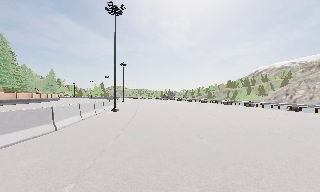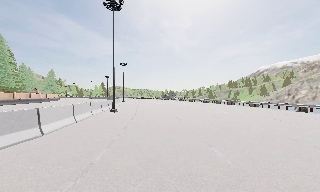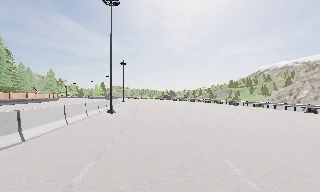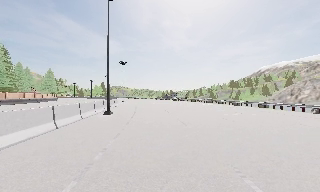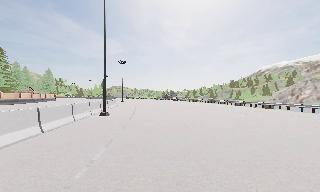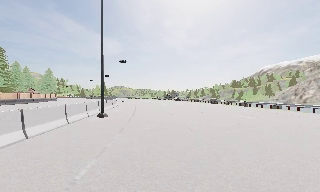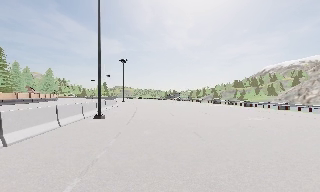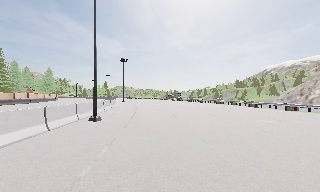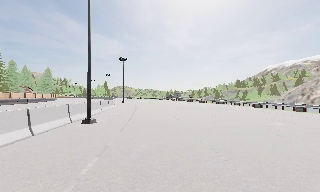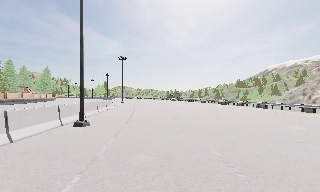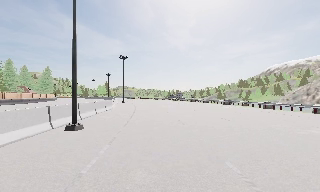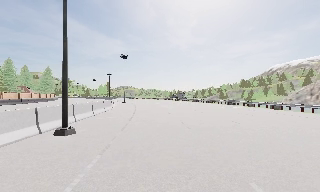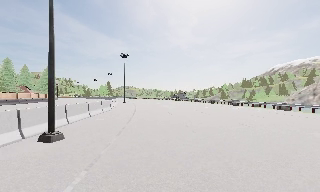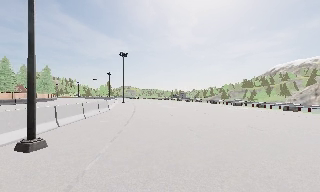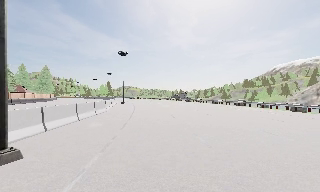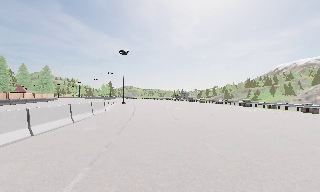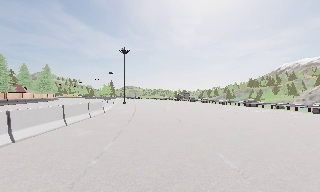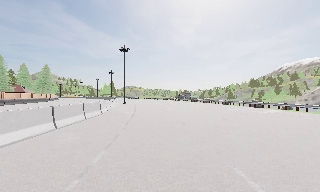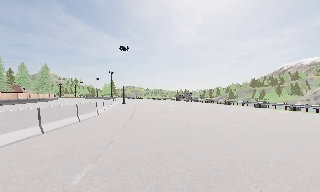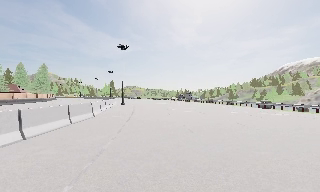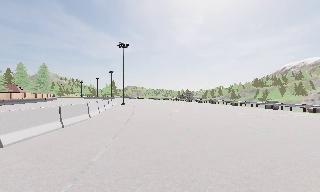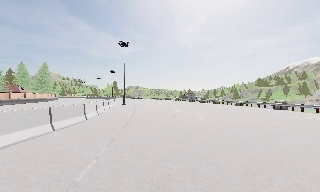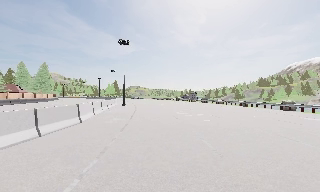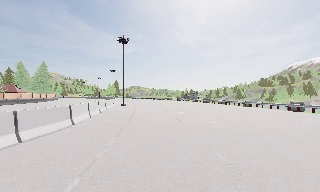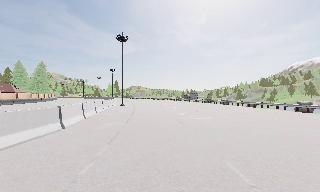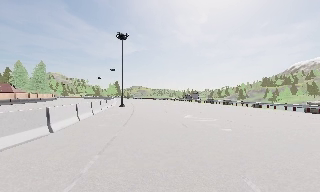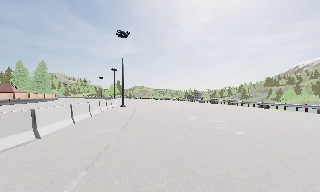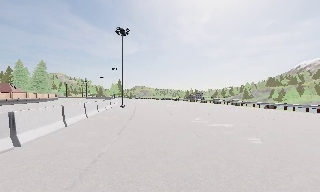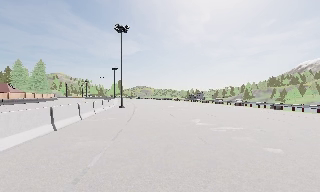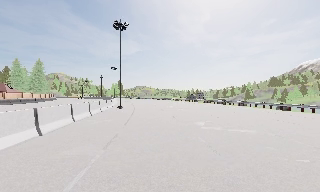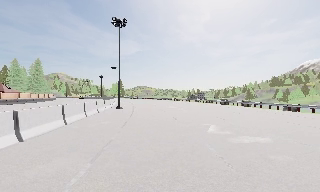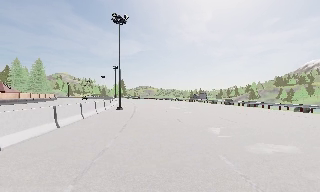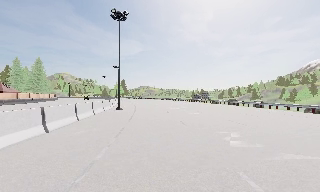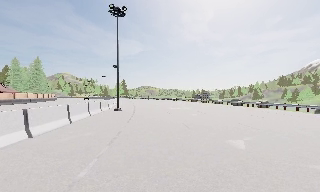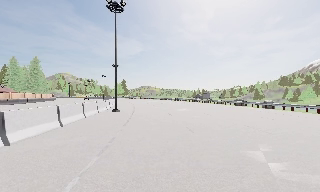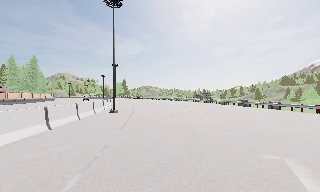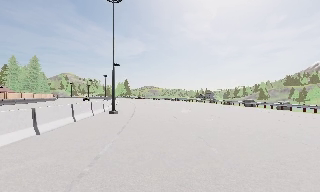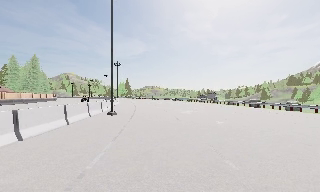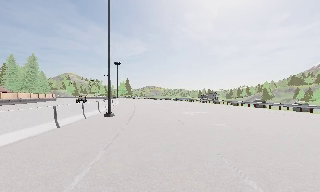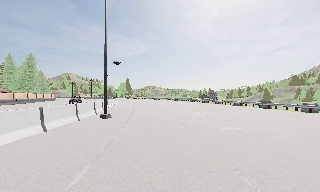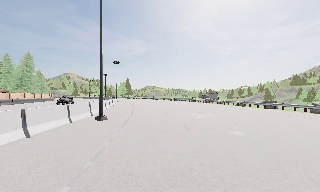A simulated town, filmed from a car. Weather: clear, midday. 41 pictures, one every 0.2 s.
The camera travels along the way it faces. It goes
forward.
0.0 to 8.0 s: The camera swings to its left by about 15 degrees, and the scene slides to the right. It travels forward, about 40 m, so what stands in front looms larger.
The film runs forward here.
